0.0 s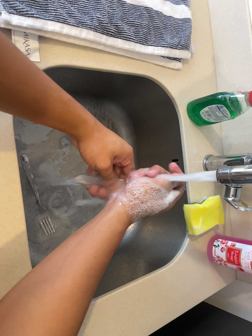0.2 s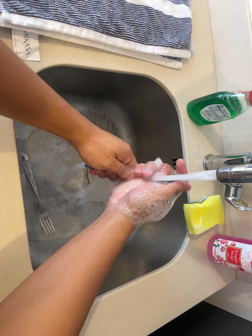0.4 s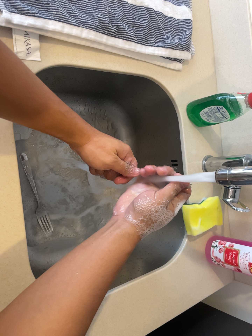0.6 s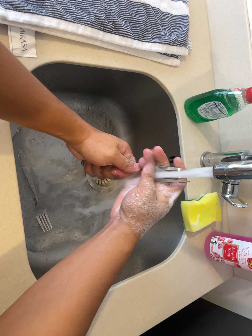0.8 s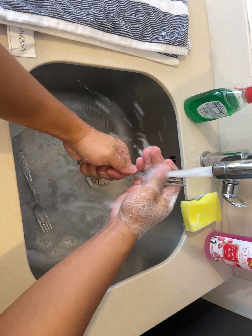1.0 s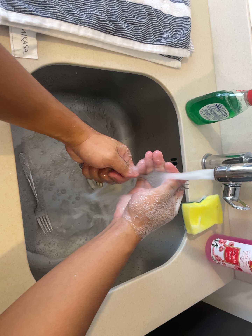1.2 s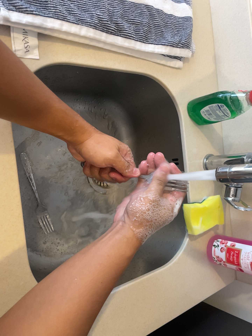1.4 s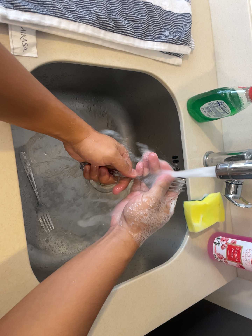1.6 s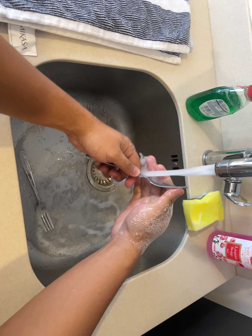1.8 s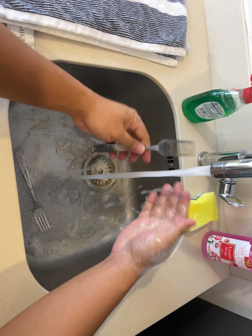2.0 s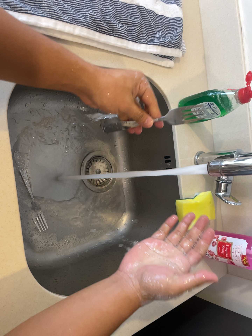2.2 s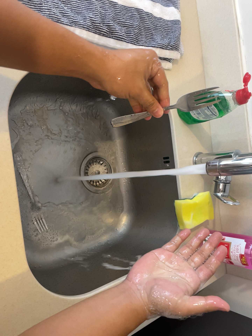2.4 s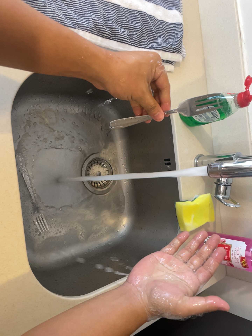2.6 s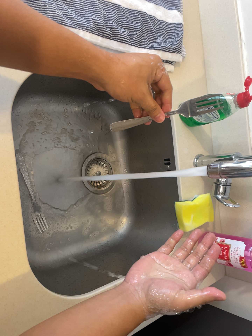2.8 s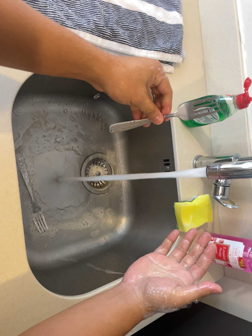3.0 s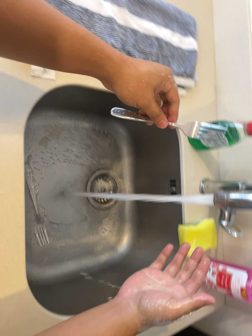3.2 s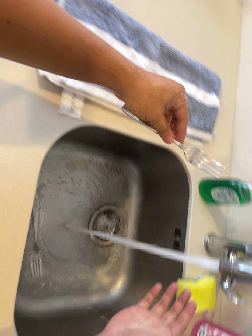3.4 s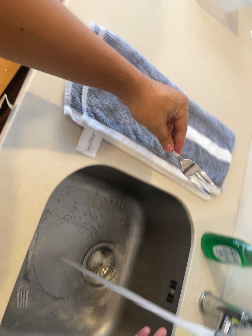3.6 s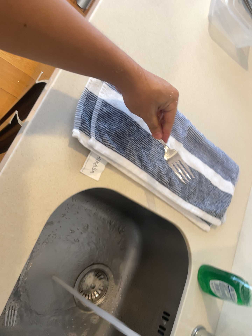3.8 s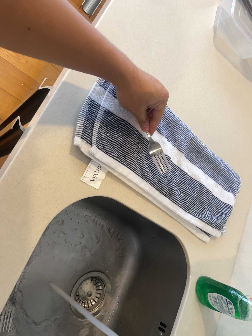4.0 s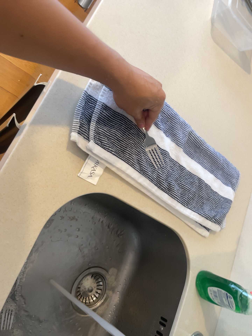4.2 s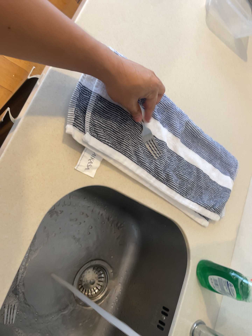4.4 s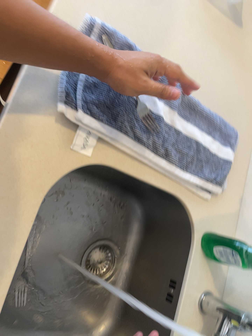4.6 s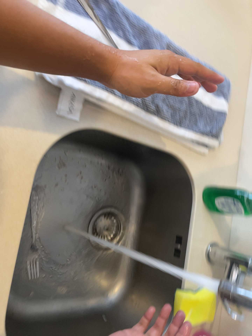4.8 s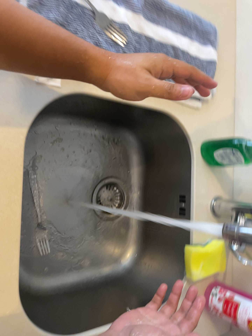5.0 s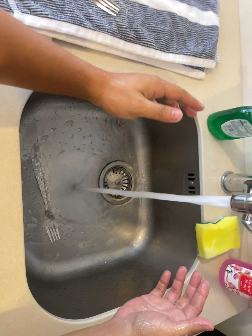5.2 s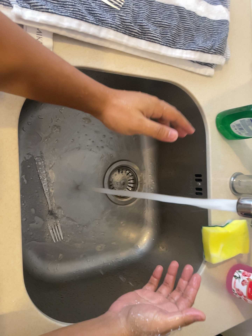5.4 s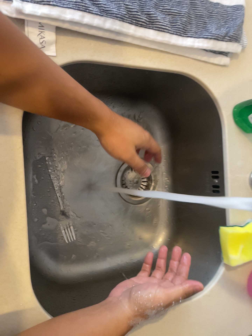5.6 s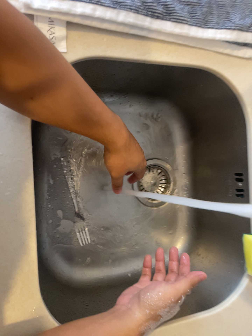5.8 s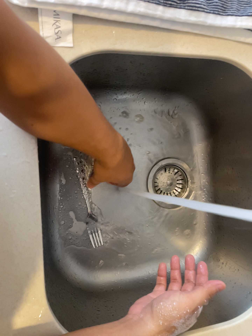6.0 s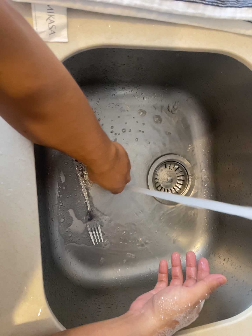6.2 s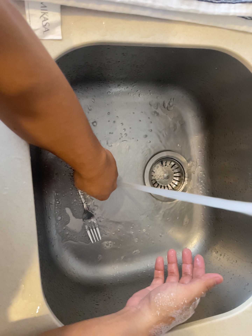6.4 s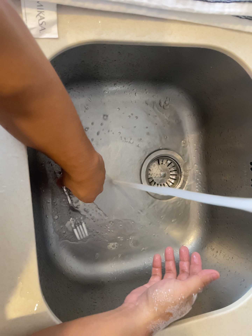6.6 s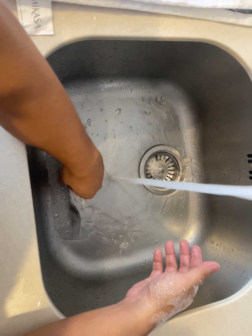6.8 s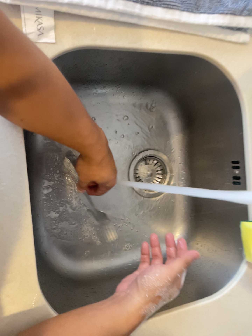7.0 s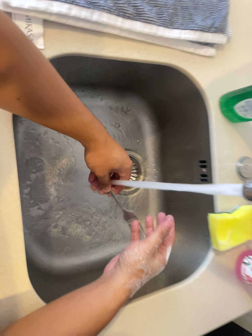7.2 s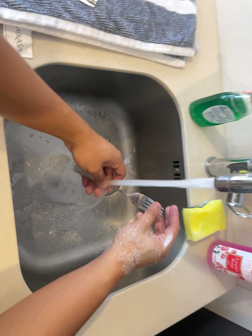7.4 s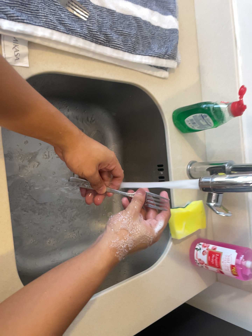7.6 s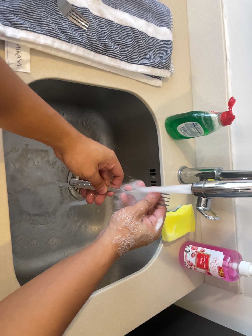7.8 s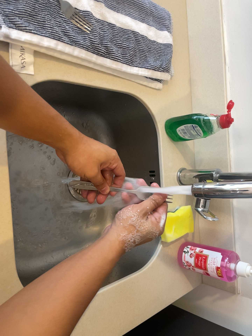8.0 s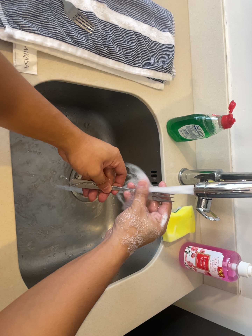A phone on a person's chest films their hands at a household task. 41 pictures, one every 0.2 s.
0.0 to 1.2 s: The camera keeps its place and its aim.
1.2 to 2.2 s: The camera shifts only a little, or ends up much as it began.
2.2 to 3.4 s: The camera travels toward the top of its view, about 7 cm, so close, fixed things drift downward. Its aim tips toward the top of its view by about 15 degrees, and the scene shifts downward. It rolls about its line of sight by about 25 degrees, and the scene rotates clockwise.
3.4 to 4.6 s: The camera shifts only a little, or ends up much as it began.
4.6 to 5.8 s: The camera swings to its left by about 20 degrees, and the scene slides to the right. It travels forward and to its right, about 14 cm, so what stands in front looms larger. Its aim tips toward the bottom of its view by about 10 degrees, and the scene shifts upward. It rolls about its line of sight by about 10 degrees, and the scene rotates counterclockwise.
5.8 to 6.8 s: The camera shifts only a little, or ends up much as it began.
6.8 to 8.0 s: The camera pans to its right by about 20 degrees. It travels backward and to its left, about 16 cm, so what stands in front gets smaller.
The film runs forward here.
